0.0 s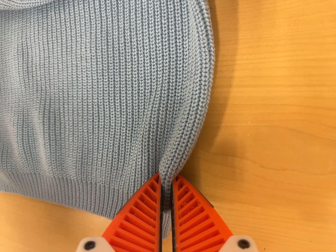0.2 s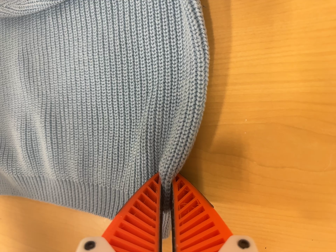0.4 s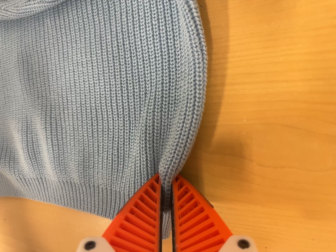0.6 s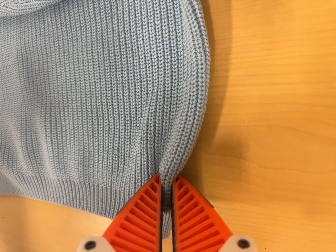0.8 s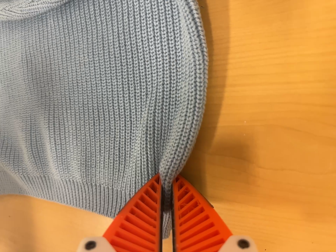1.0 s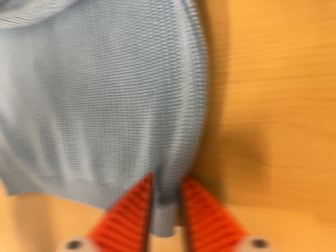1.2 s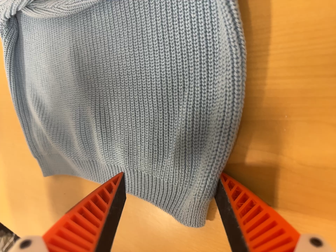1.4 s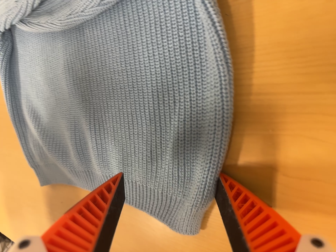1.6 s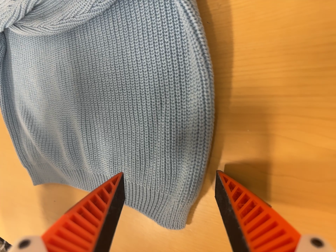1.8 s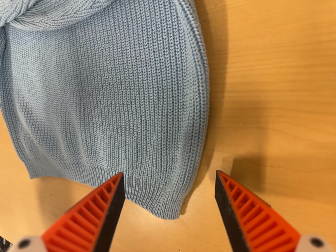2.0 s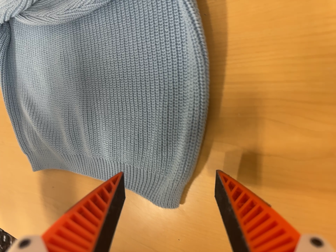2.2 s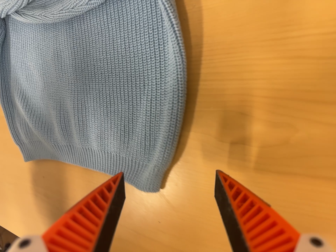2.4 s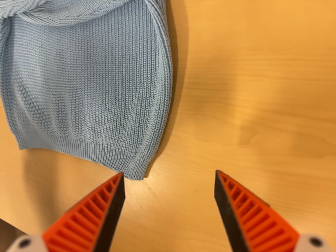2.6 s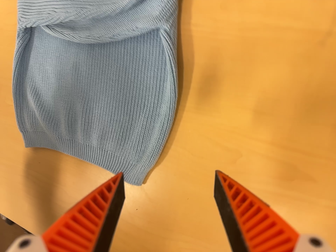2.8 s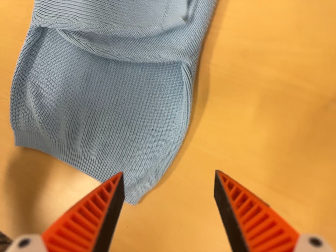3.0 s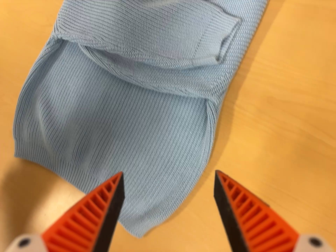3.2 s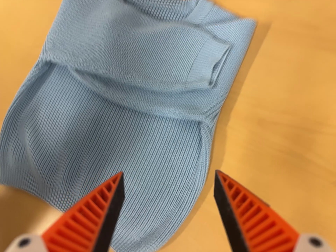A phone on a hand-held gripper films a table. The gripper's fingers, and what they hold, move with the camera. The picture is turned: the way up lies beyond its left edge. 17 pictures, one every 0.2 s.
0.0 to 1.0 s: The camera shifts only a little, or ends up much as it began.
1.0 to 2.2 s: The camera travels backward, about 6 cm, so what stands in front gets smaller.
2.2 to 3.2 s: The camera pans to its right by about 20 degrees. It travels to its left, backward and toward the top of its view, about 20 cm. Its aim tips toward the top of its view by about 10 degrees, and the scene shifts downward. It rolls about its line of sight by about 25 degrees, and the scene rotates clockwise.
The film runs backward here.
